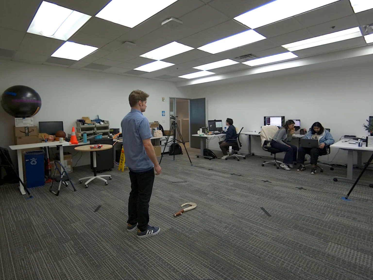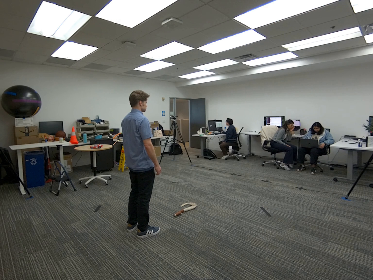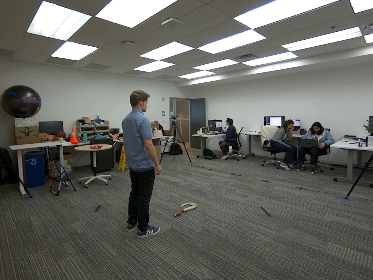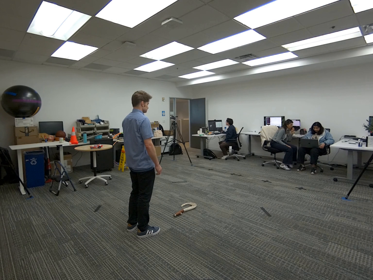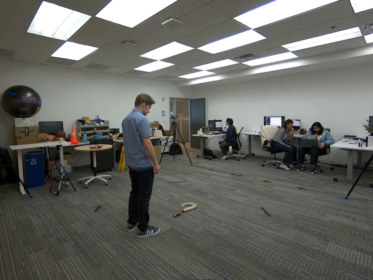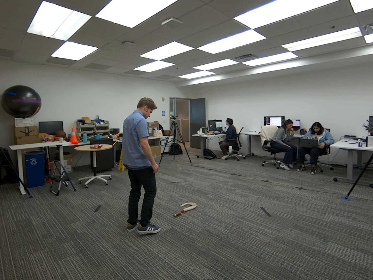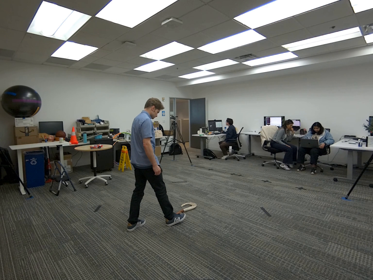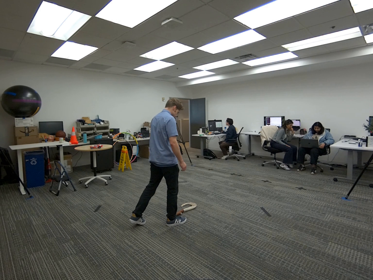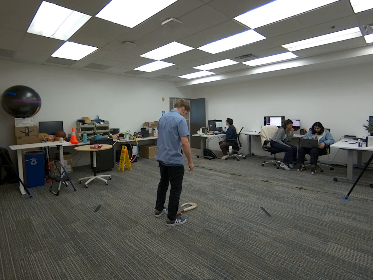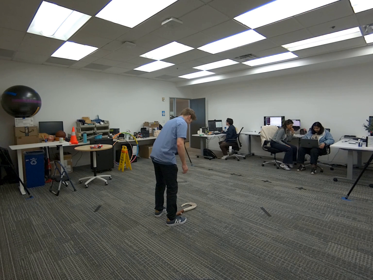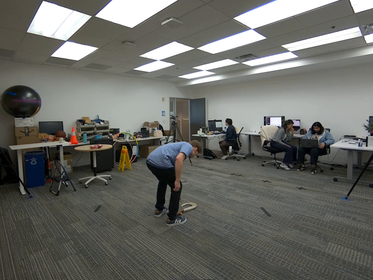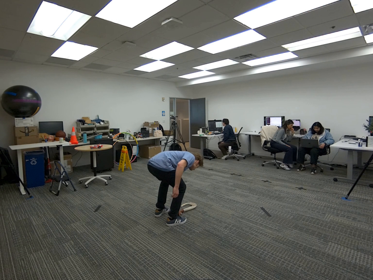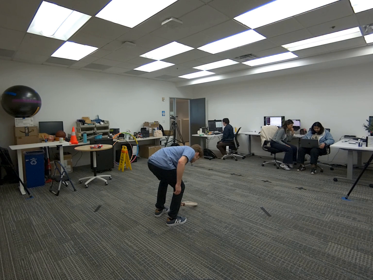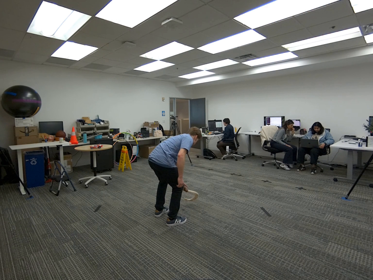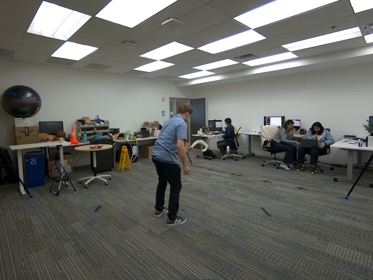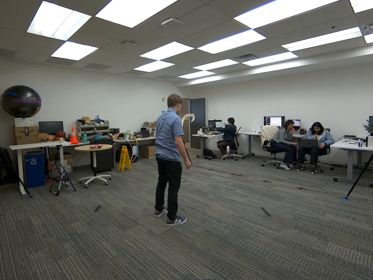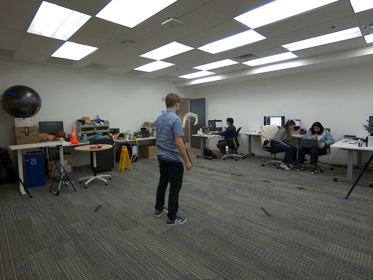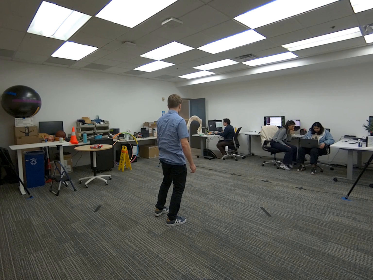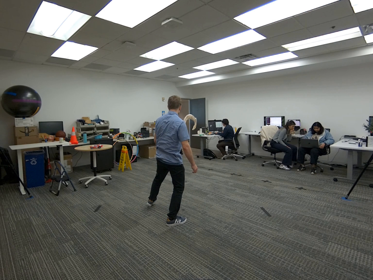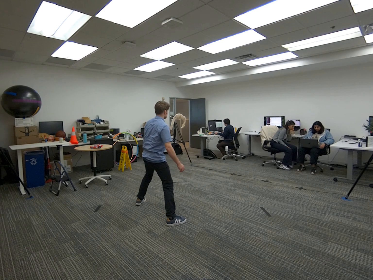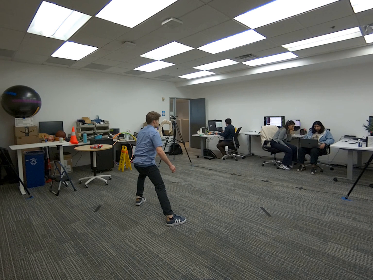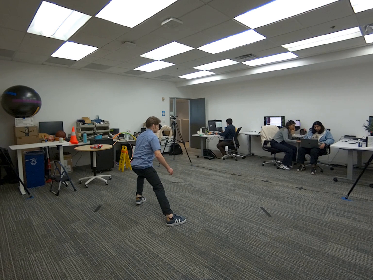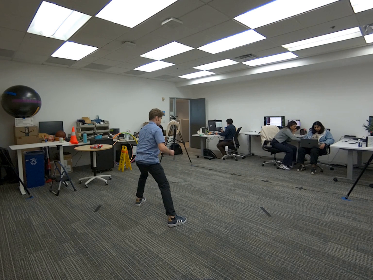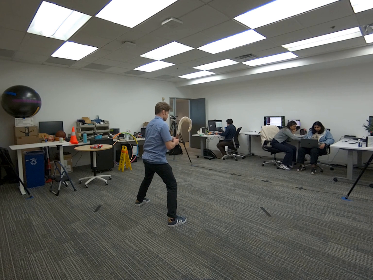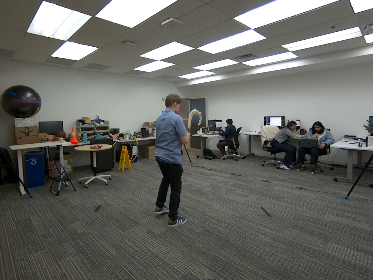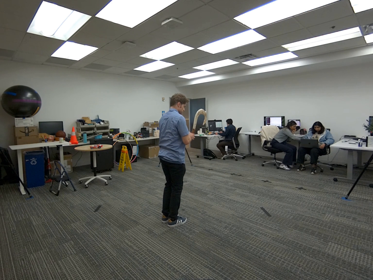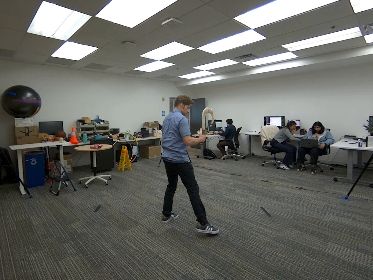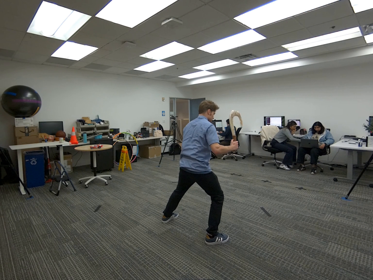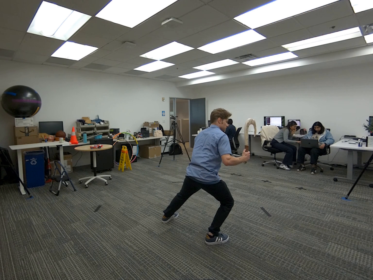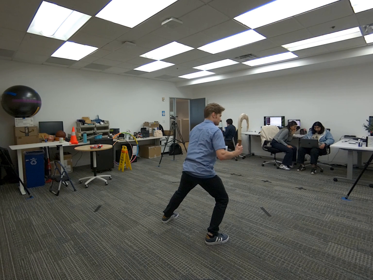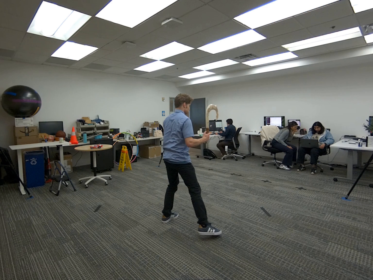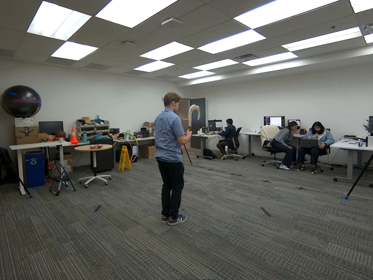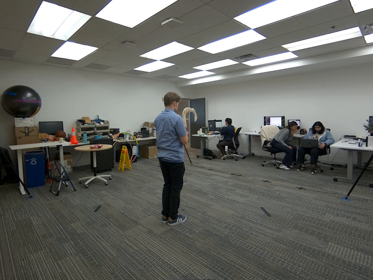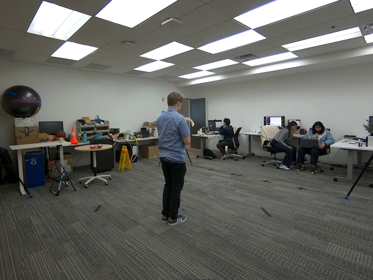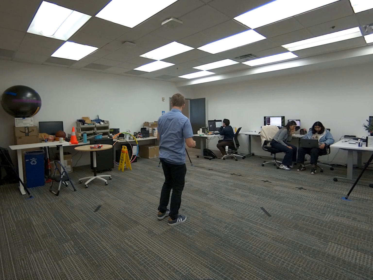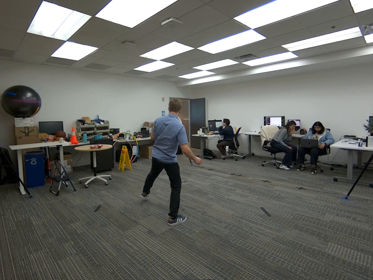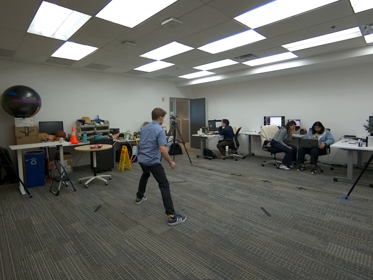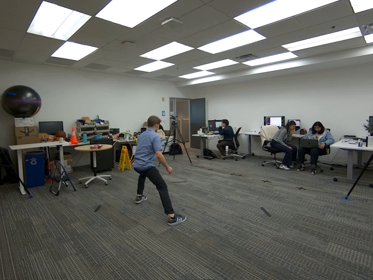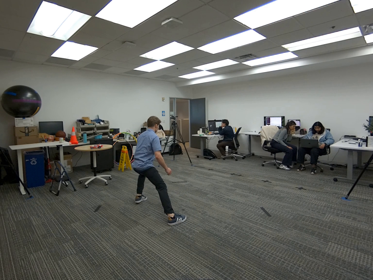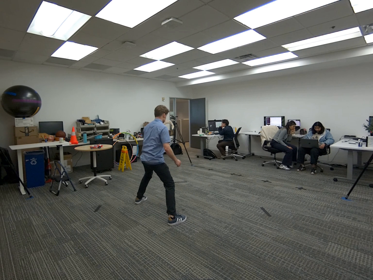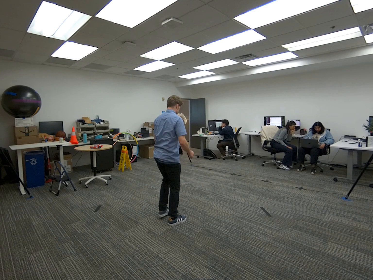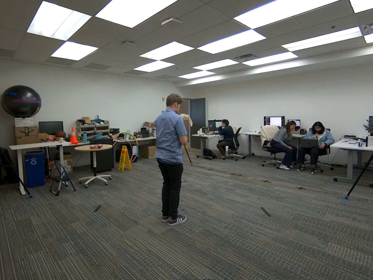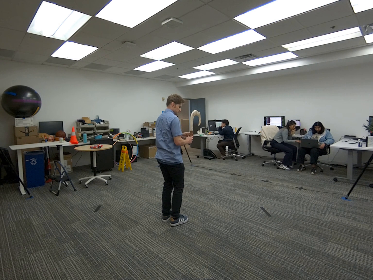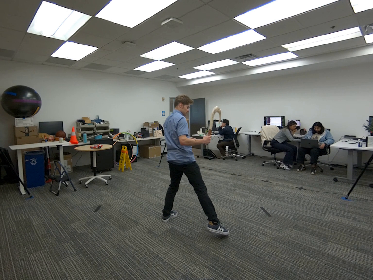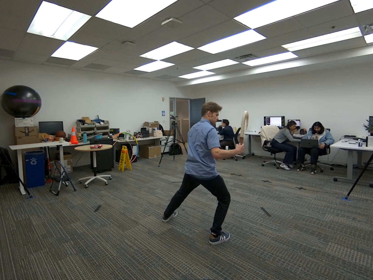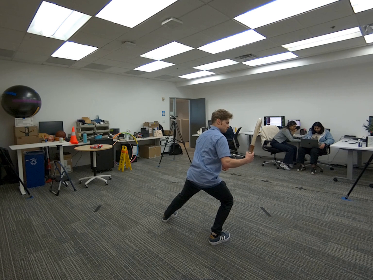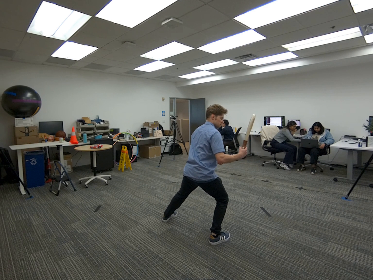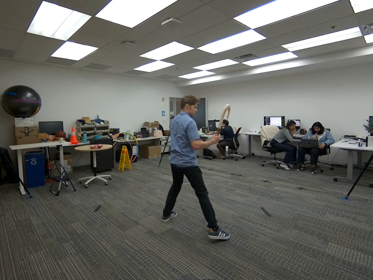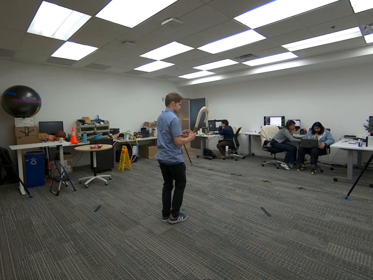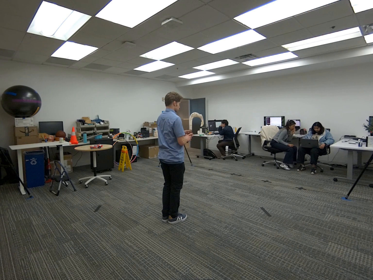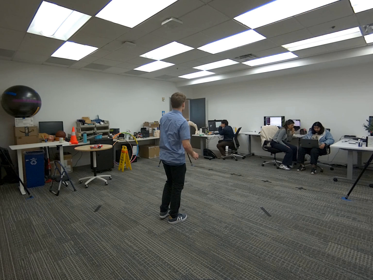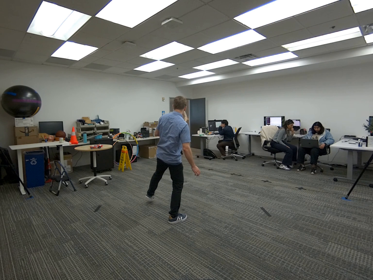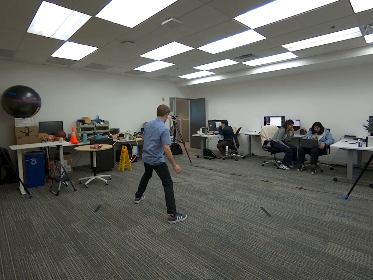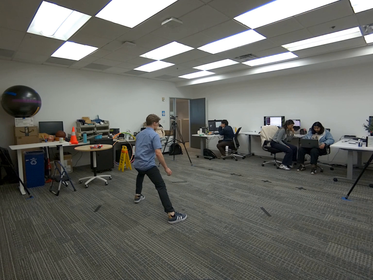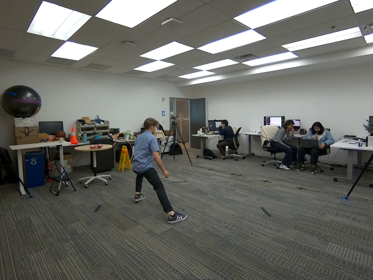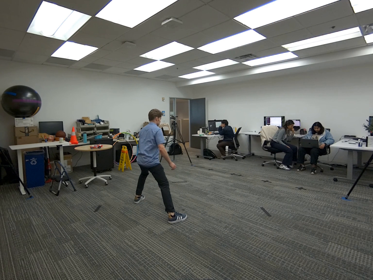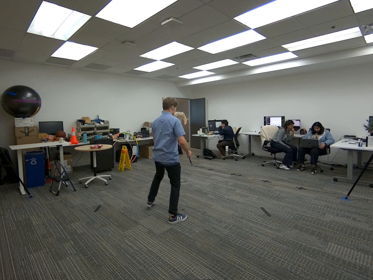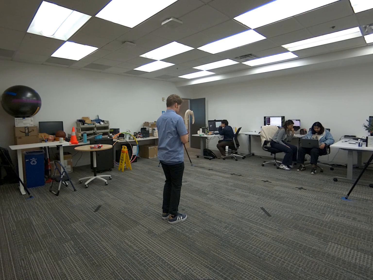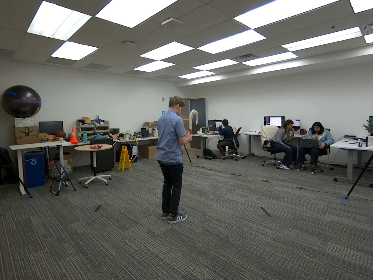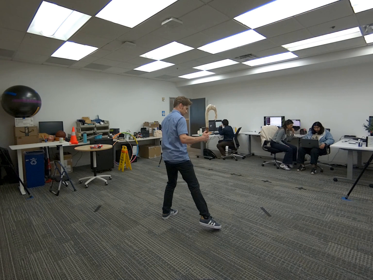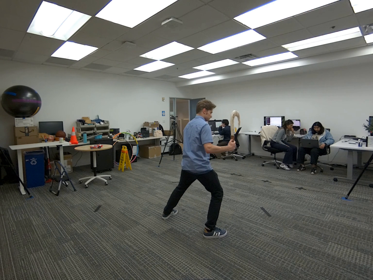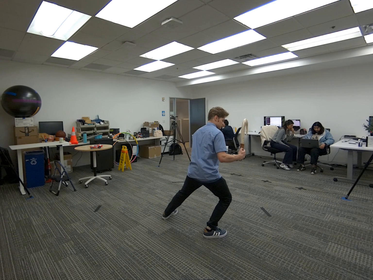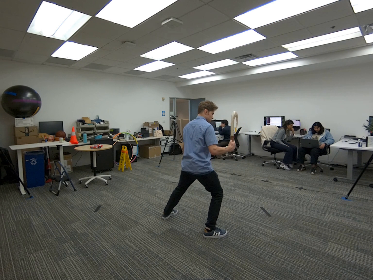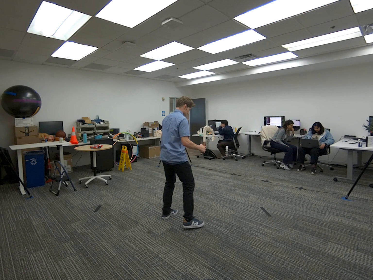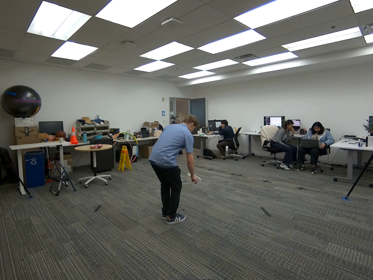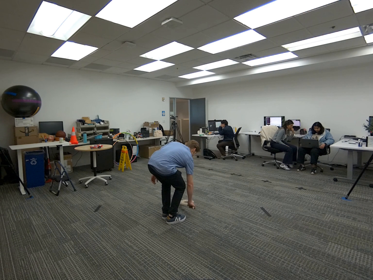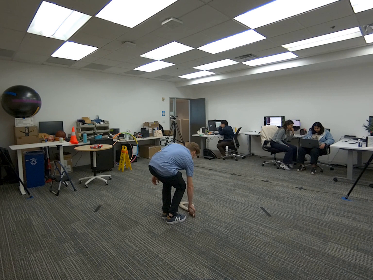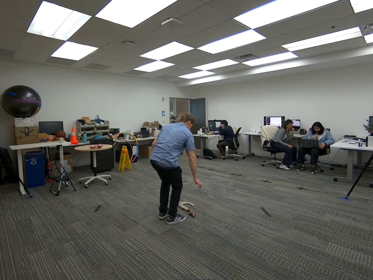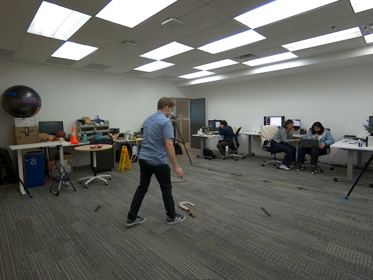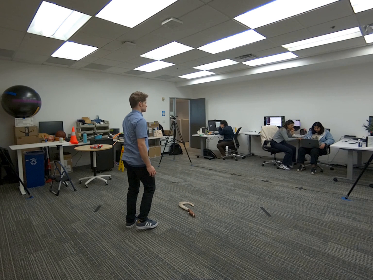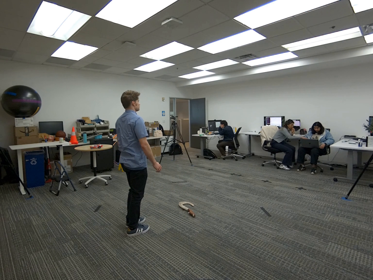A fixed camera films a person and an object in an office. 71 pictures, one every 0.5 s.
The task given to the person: Walk over to the Big Fish Hook on the ground and pick up the Big Fish Hook using your left hand and proceed to do side lunges and handing over the Big Fish Hook from hand to hand as you switch sides. Place the Big Fish Hook on the ground when complete.
